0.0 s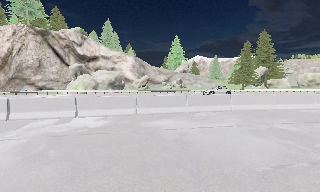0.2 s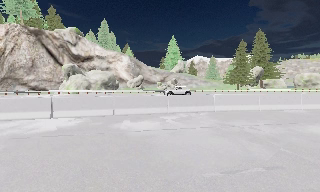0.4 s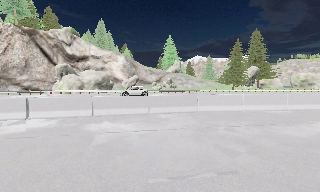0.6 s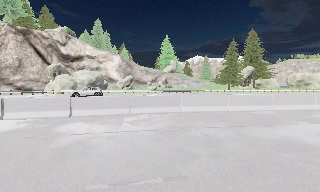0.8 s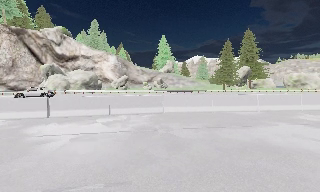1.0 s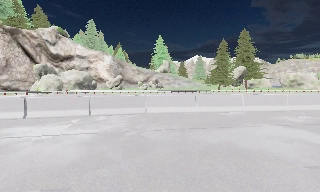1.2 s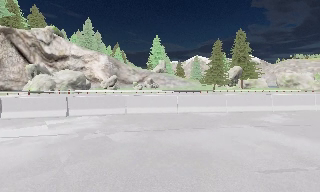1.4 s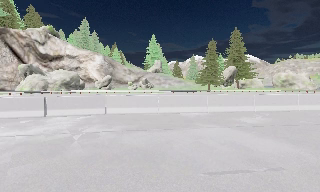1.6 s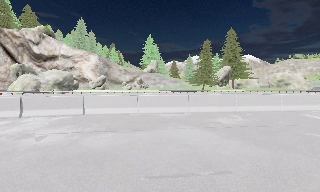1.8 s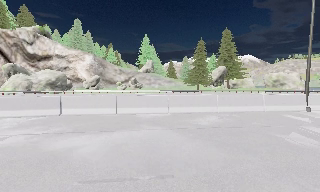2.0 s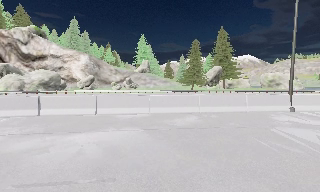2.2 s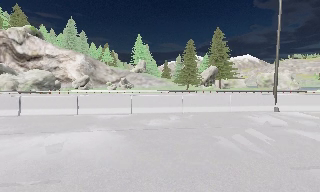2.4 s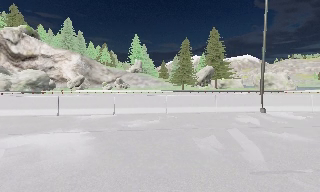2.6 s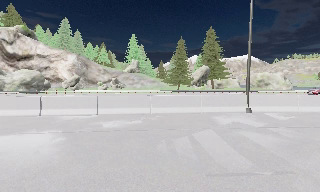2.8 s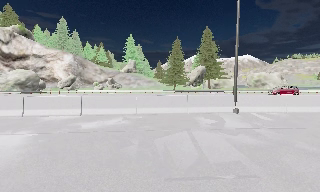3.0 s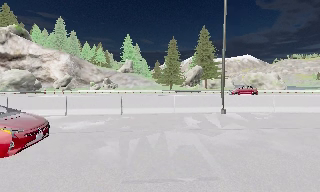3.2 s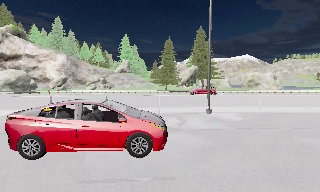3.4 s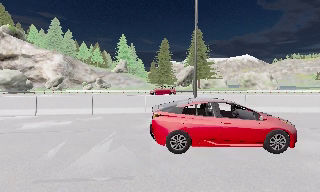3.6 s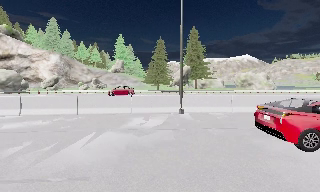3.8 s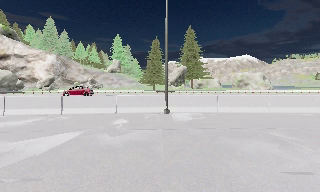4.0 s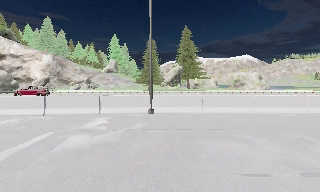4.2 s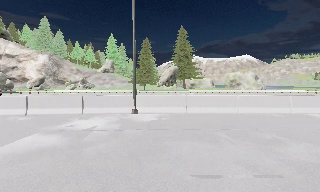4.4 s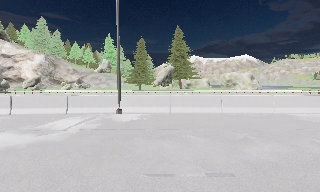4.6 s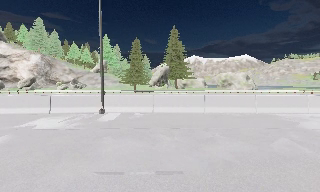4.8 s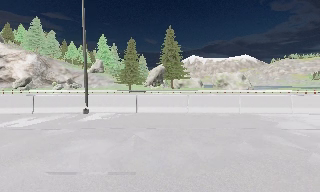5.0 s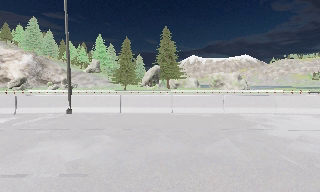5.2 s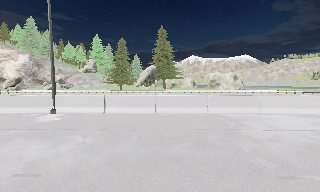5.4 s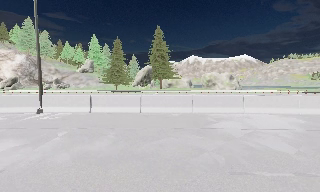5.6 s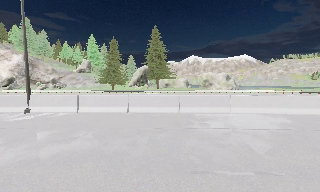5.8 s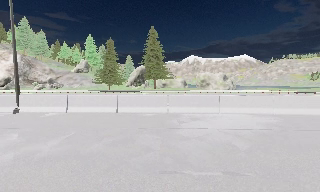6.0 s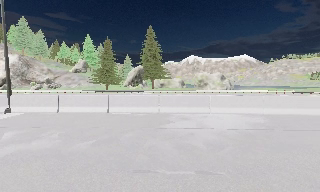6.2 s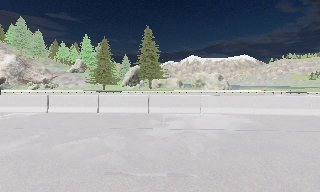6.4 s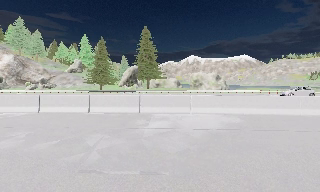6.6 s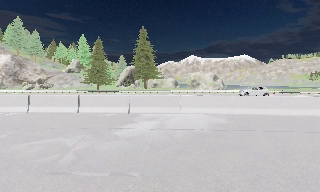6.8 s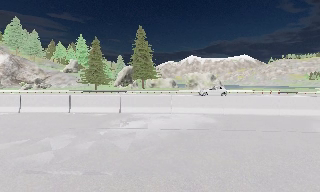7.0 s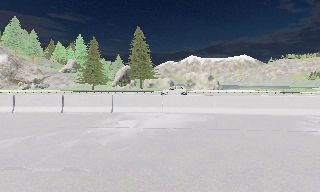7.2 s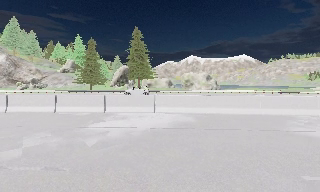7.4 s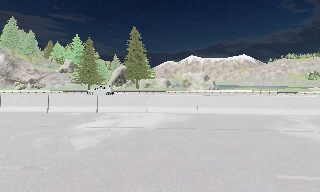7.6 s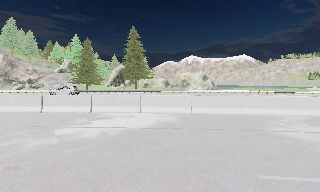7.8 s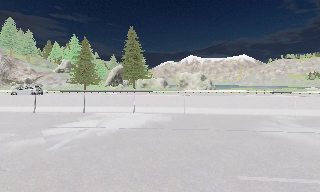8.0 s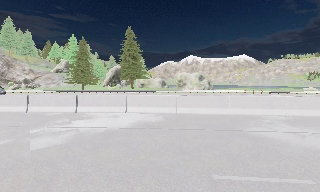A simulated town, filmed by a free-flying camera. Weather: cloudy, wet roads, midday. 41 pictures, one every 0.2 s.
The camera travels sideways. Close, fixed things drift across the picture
to the left.
0.0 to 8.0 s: The camera travels to its right, about 40 m, so close, fixed things drift to the left. It loses speed.
The film runs forward here.
